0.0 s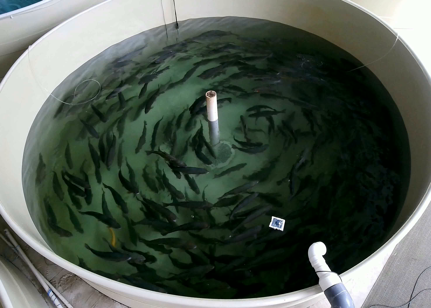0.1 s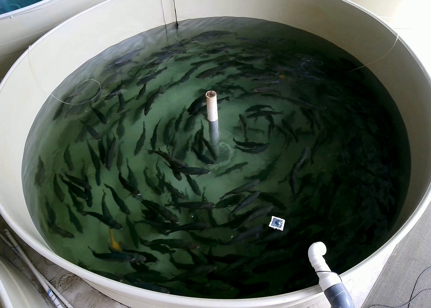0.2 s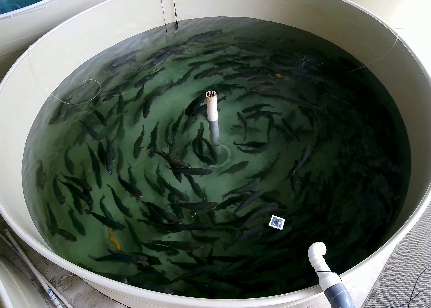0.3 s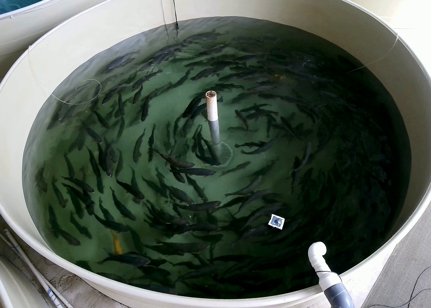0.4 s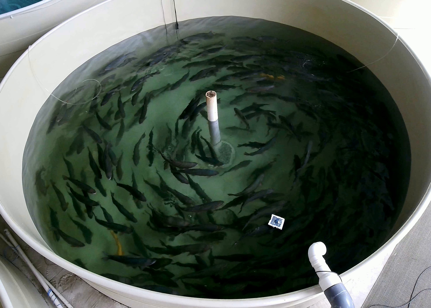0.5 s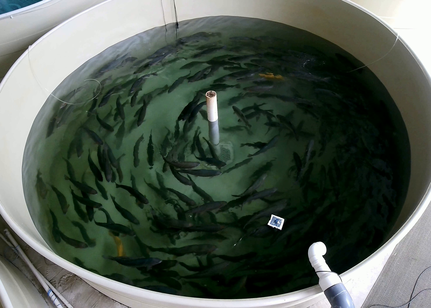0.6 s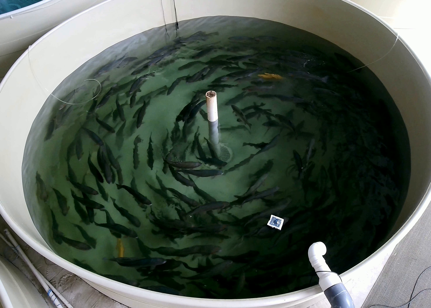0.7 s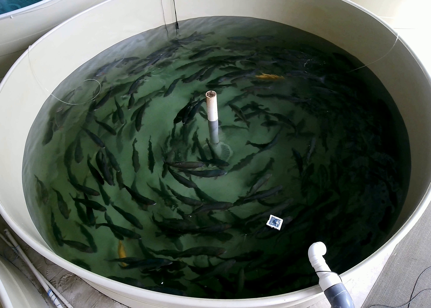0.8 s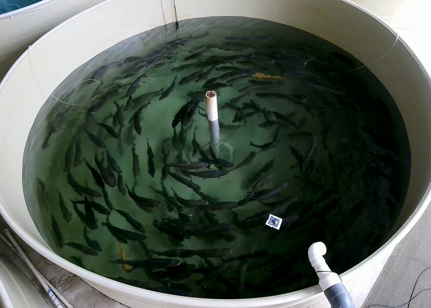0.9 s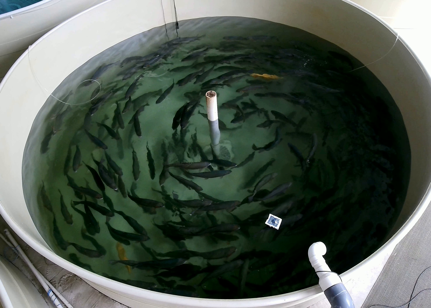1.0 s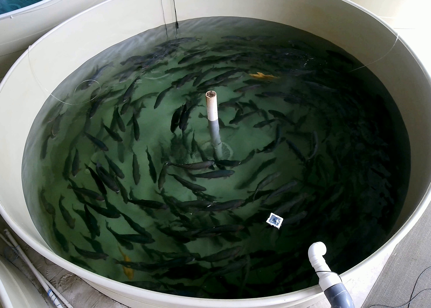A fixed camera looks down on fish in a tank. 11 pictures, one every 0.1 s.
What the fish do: Normal cruising.
